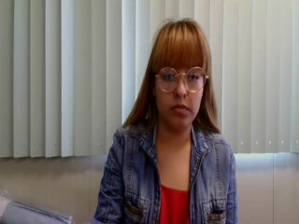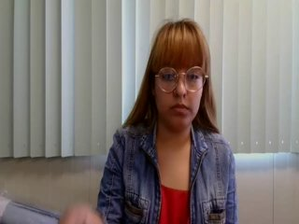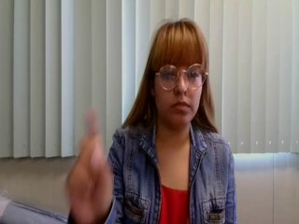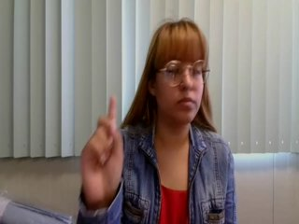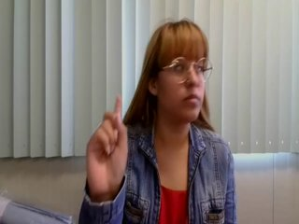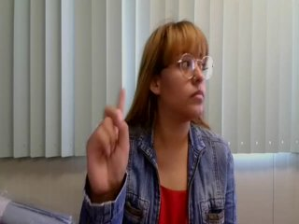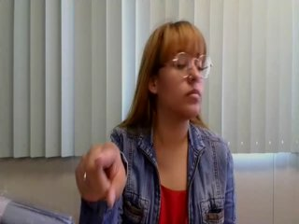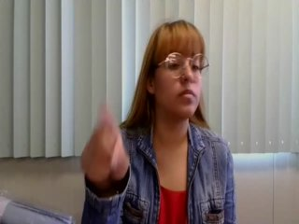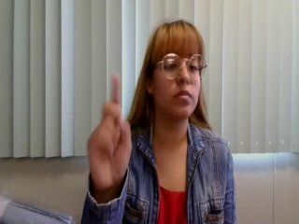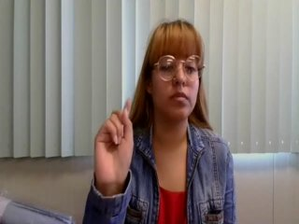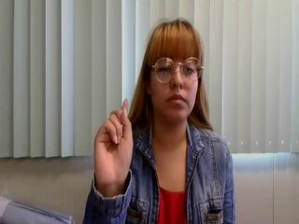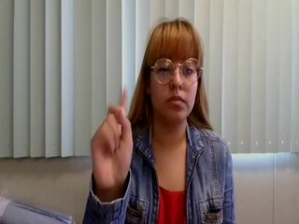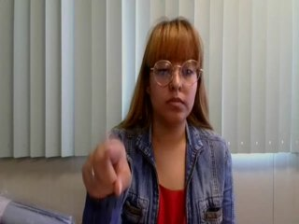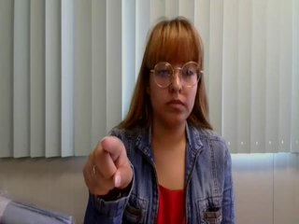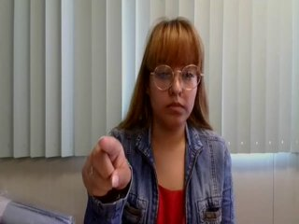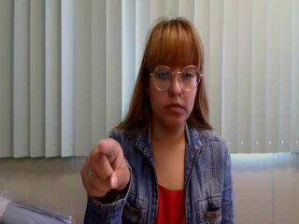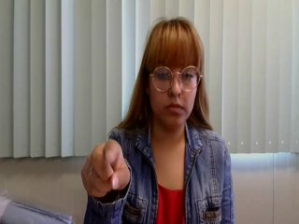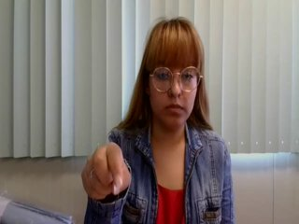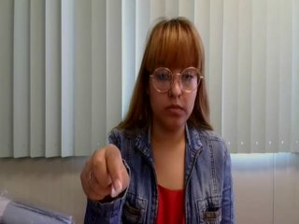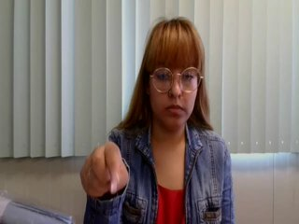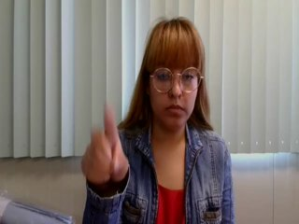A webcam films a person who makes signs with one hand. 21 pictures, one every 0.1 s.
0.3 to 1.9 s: Double click with one finger.
